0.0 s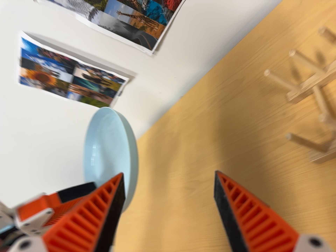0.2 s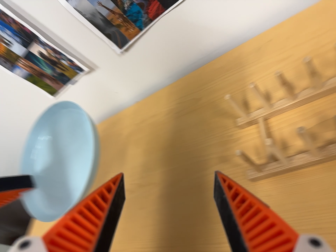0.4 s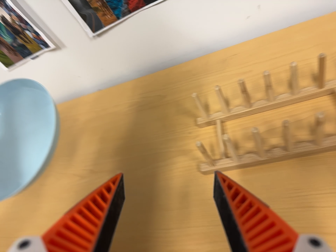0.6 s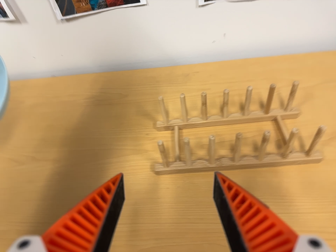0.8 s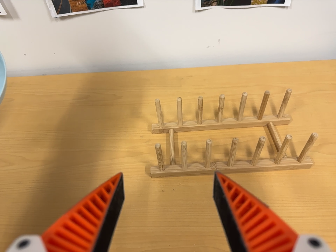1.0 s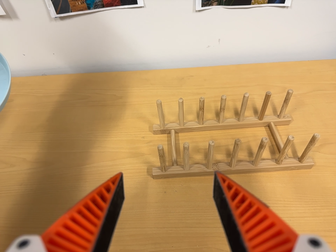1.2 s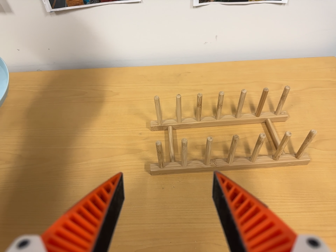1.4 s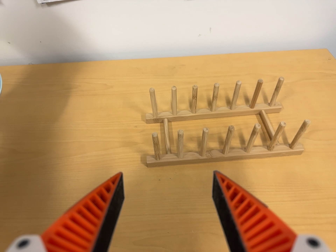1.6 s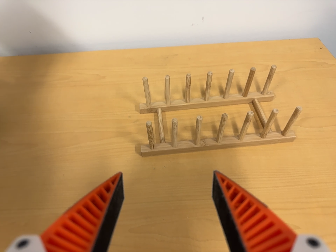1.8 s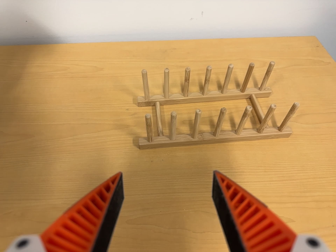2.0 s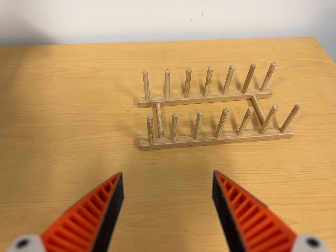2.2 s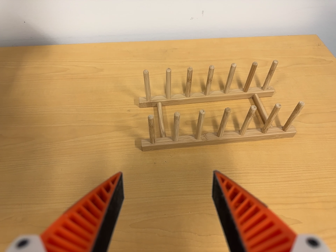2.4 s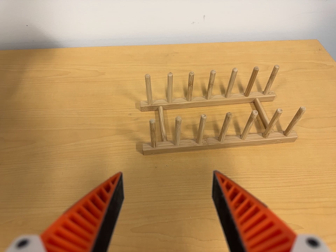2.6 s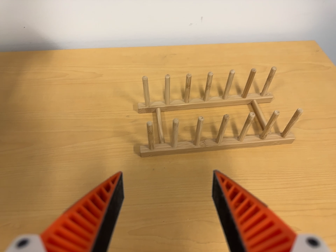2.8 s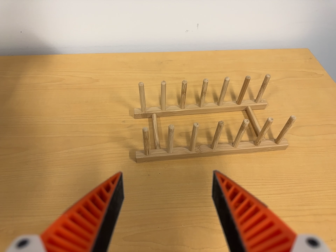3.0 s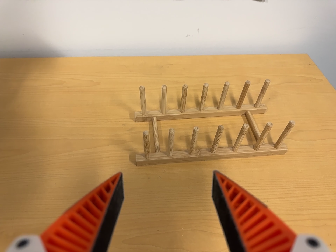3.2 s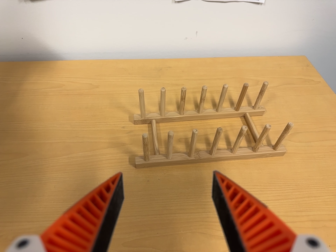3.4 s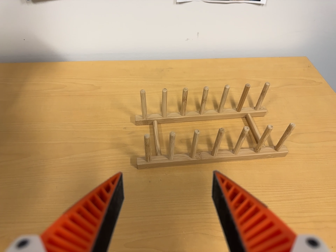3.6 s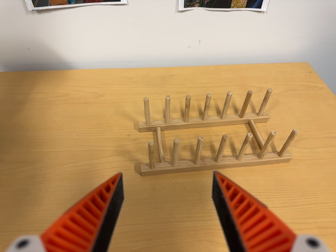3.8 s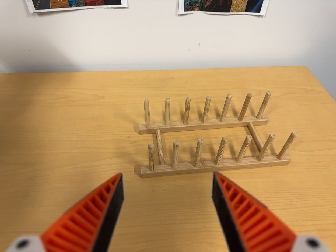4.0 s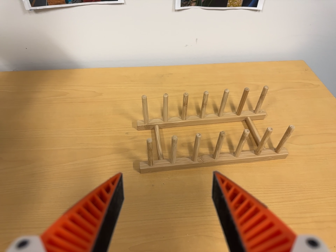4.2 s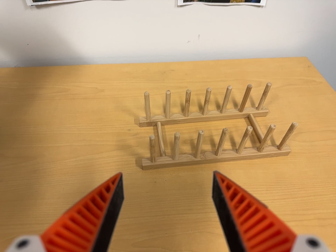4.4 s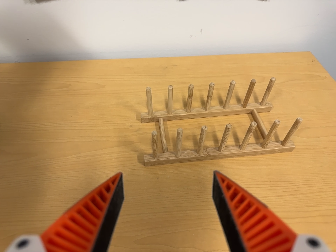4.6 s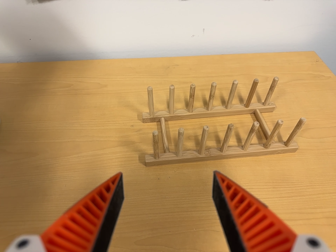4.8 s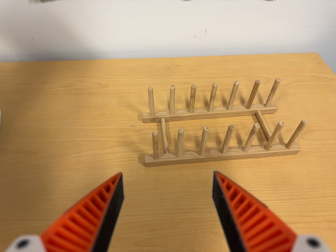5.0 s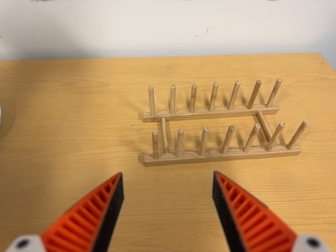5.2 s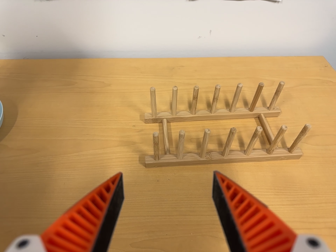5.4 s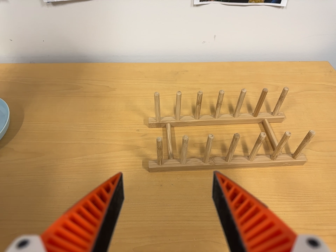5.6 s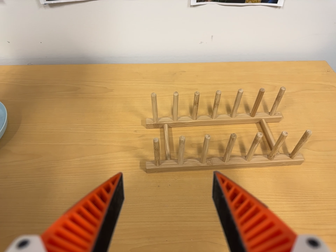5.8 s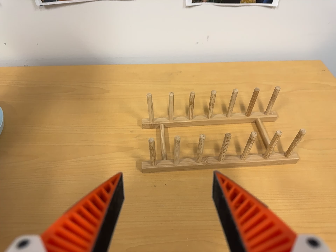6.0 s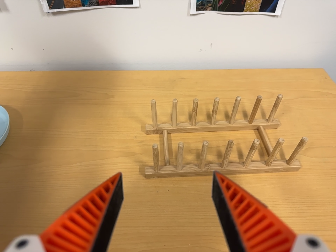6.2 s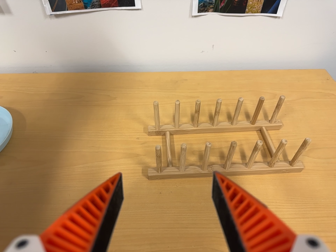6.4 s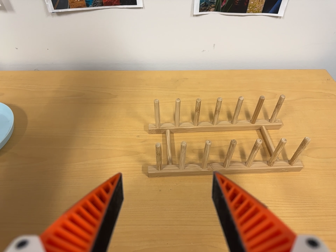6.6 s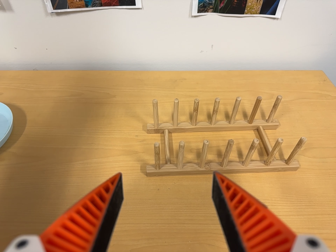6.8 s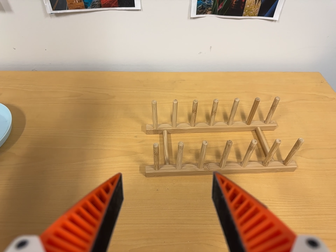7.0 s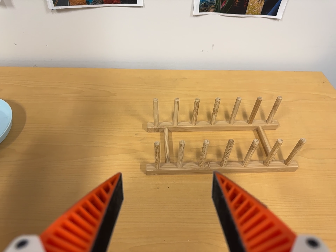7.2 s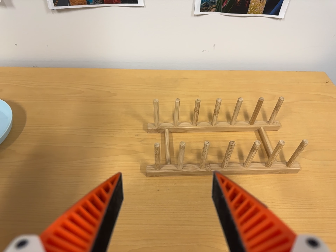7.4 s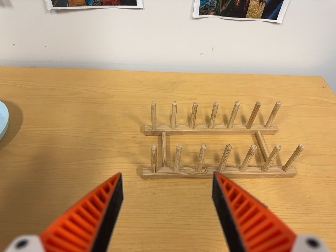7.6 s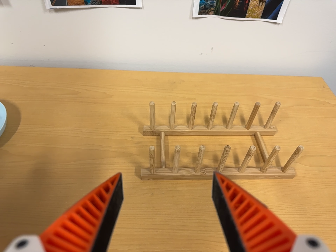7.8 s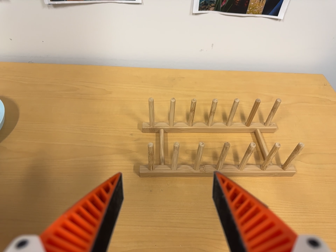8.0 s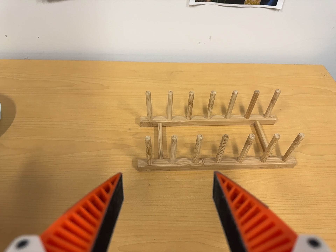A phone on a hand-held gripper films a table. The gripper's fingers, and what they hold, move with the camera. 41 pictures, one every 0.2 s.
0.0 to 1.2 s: The scene slides to the left, as the camera pans about 45 degrees to its right. It travels to its left, toward the bottom of its view and backward, about 16 cm. It rolls about its line of sight by about 35 degrees, and the scene rotates clockwise.
1.2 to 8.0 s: The camera shifts only a little, or ends up much as it began.
The film runs backward here.
